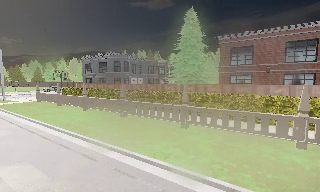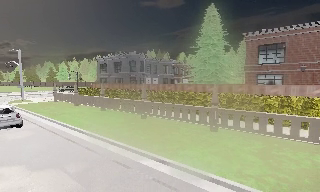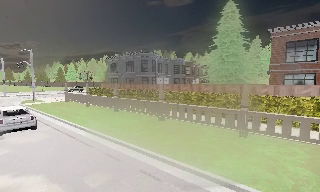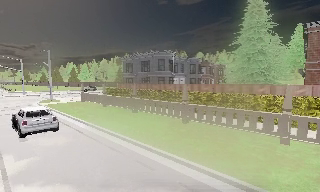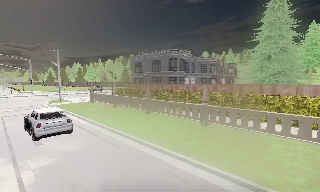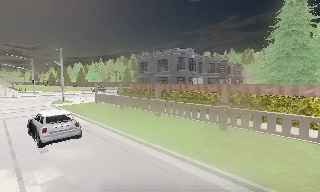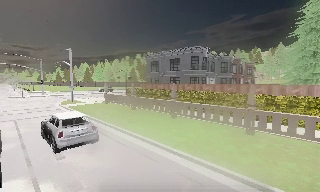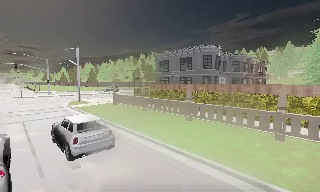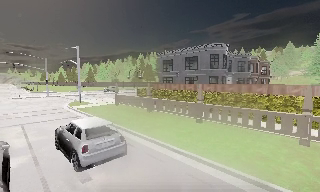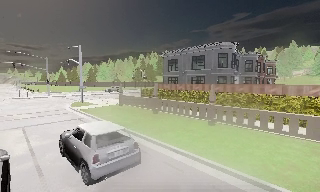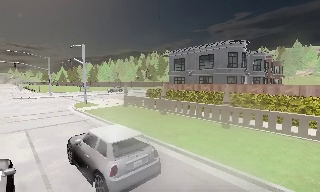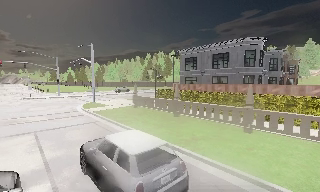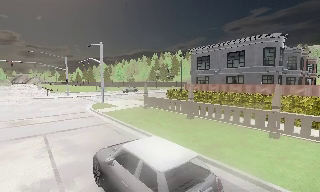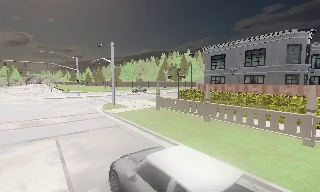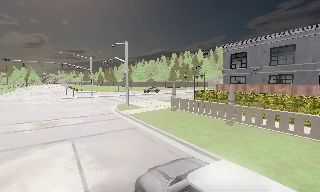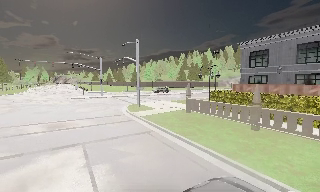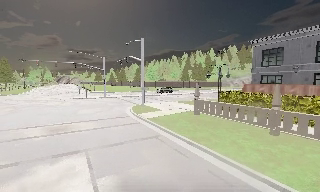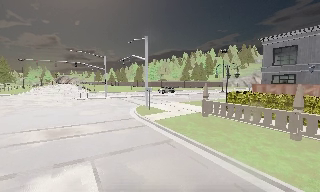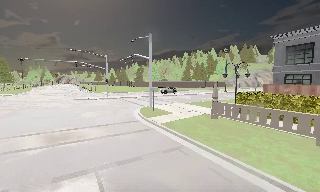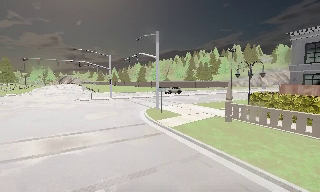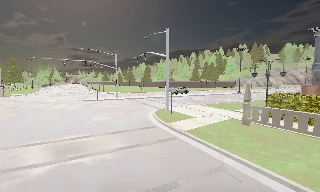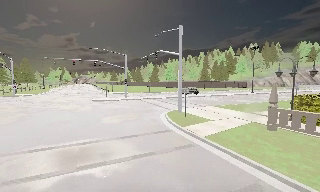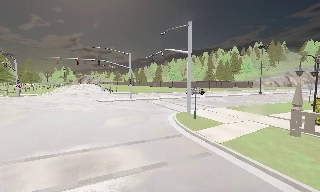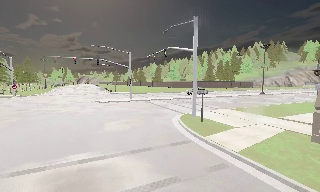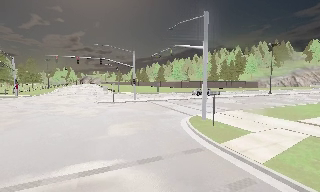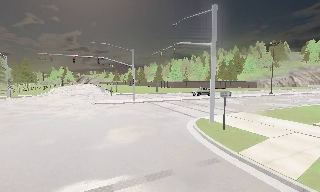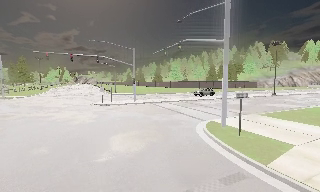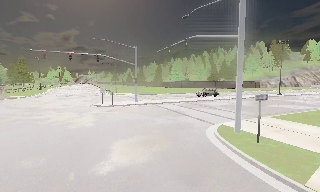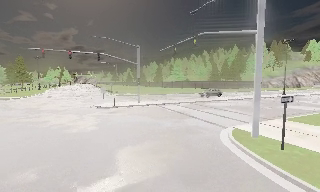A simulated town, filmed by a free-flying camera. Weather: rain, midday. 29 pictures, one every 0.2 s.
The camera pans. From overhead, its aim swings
counterclockwise.
The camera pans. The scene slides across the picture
to the right.
0.0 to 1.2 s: The camera pans to its left, which is counterclockwise from overhead, by about 10 degrees. It travels to its left and forward, about 7 m, so close, fixed things drift to the right.
1.2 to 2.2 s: The camera travels to its left and forward, about 5 m, so close, fixed things drift to the right.
2.2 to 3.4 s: The camera pans to its left, which is counterclockwise from overhead, by about 10 degrees. It travels forward and to its left, about 5 m, so what stands in front looms larger.
3.4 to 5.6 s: The camera travels forward and to its left, about 11 m, so what stands in front looms larger.
The film runs forward here.
